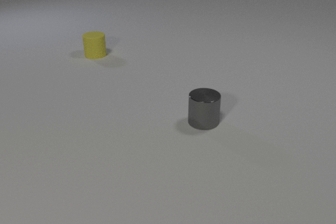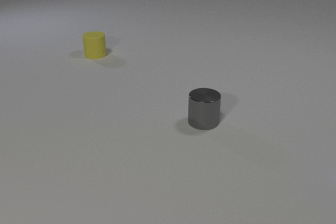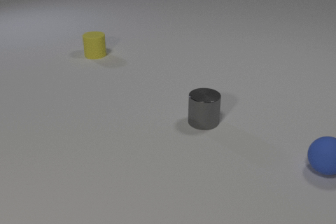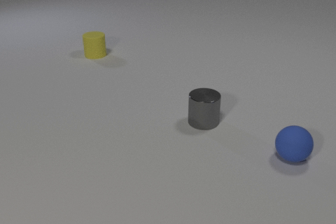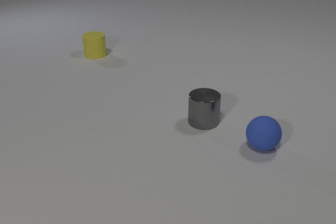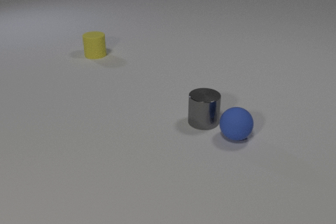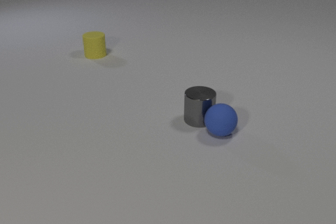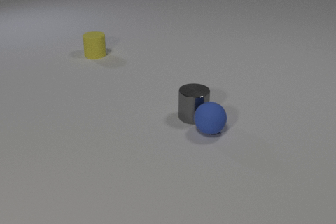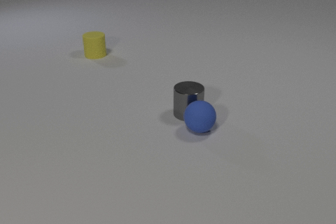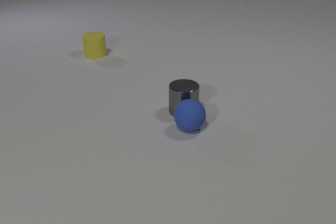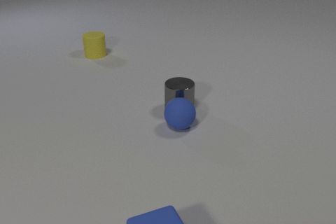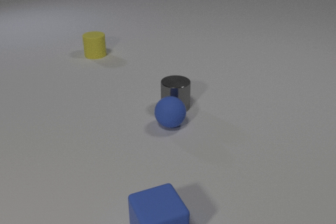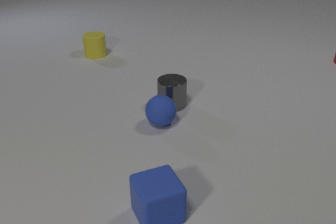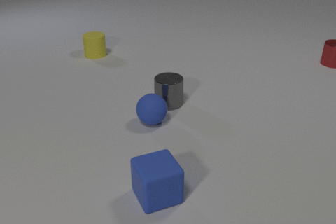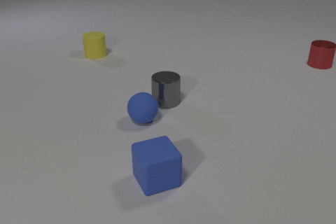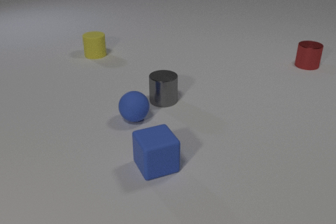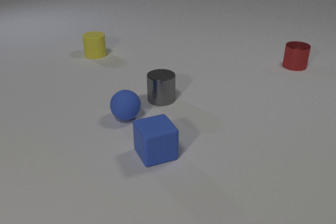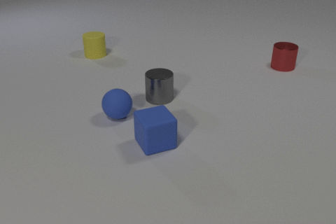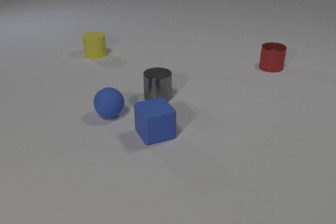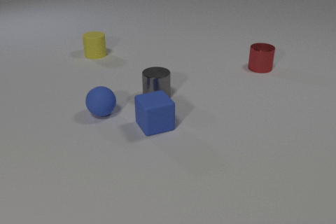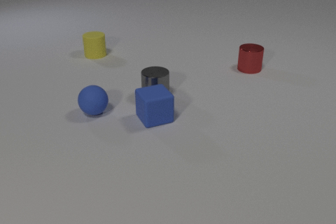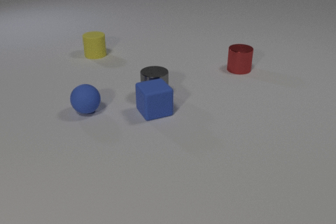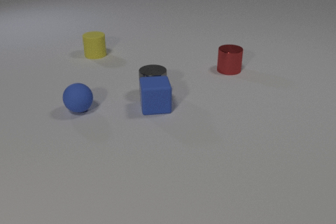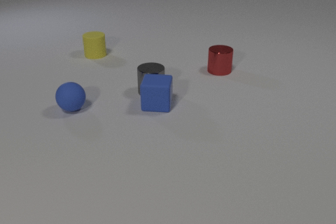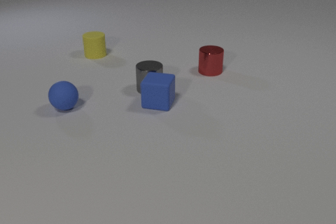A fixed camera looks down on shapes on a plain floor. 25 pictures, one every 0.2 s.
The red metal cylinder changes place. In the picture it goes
to the left.
The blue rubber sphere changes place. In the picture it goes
to the left.
0.0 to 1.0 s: The blue rubber sphere comes in at the right edge, rolls to the left.
1.0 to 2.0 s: The blue rubber sphere rolls to the left. The gray metal cylinder slides to the left and away from the camera. The blue rubber cube comes in at the bottom edge, slides away from the camera. The blue rubber sphere and the gray metal cylinder collide.
2.0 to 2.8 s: The blue rubber sphere rolls to the left. The gray metal cylinder slides away from the camera and to the left. The blue rubber cube slides away from the camera. The red metal cylinder comes in at the right edge, slides to the left and toward the camera.
2.8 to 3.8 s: The blue rubber sphere rolls to the left and away from the camera. The gray metal cylinder slides away from the camera and to the left. The blue rubber cube slides away from the camera. The red metal cylinder slides to the left and toward the camera.
3.8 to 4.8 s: The blue rubber sphere rolls to the left and away from the camera. The gray metal cylinder slides away from the camera. The blue rubber cube slides away from the camera, spins clockwise seen from above by about 45 degrees, its near face sliding to the left. The red metal cylinder slides to the left. The gray metal cylinder and the blue rubber cube collide.
How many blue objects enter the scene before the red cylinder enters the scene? 2.
How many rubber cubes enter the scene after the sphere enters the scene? 1.
What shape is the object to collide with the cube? cylinder.
